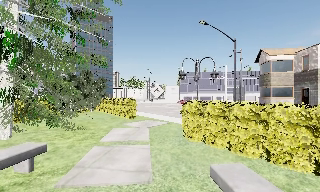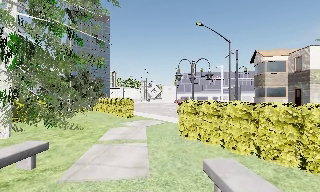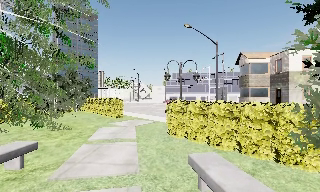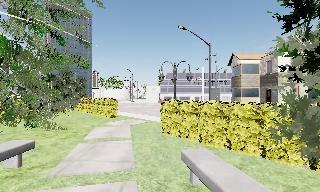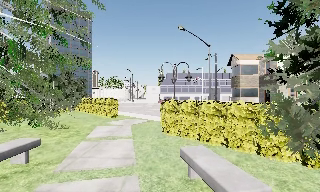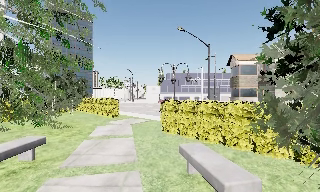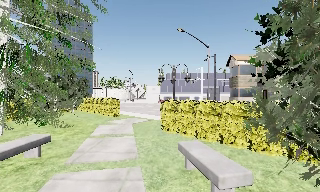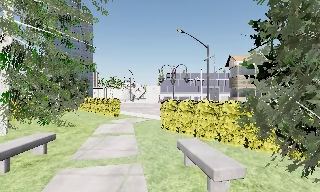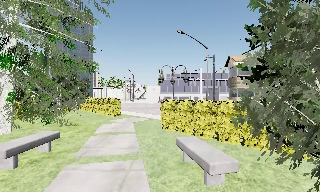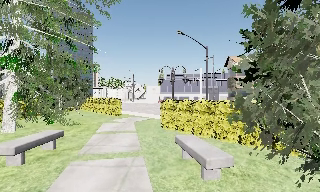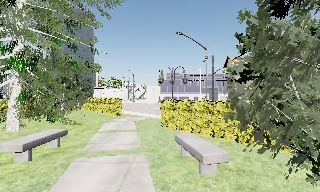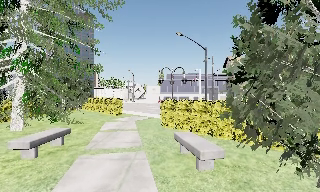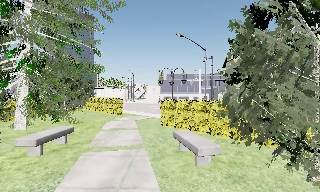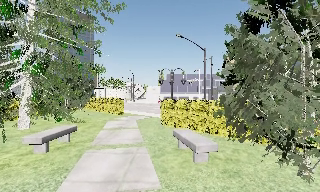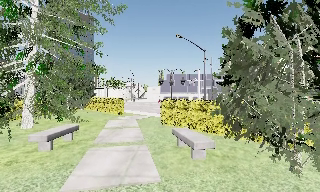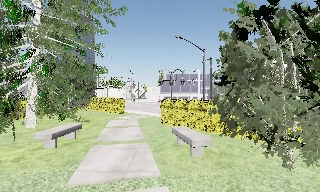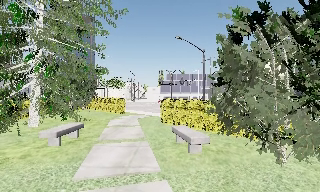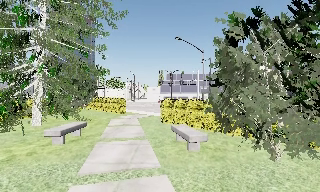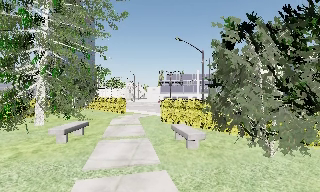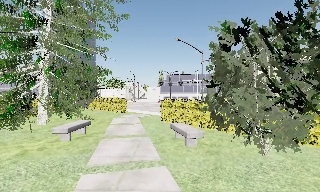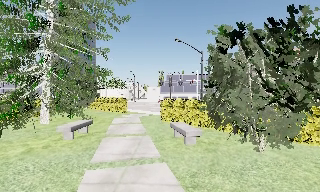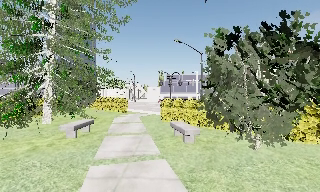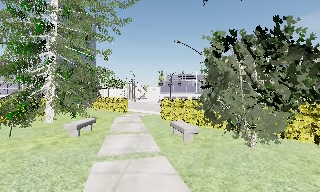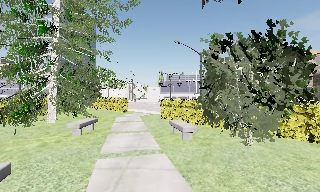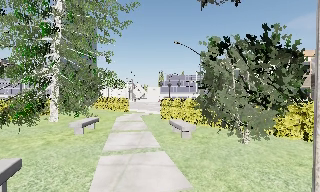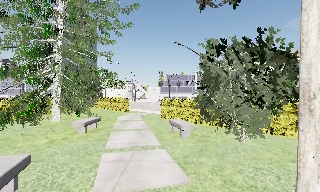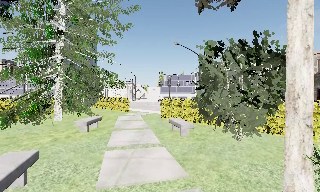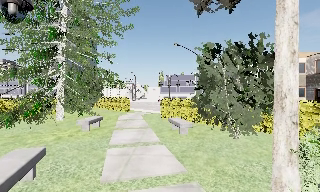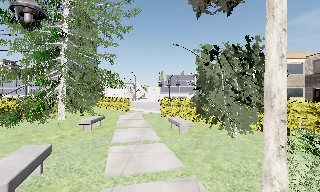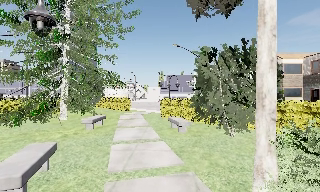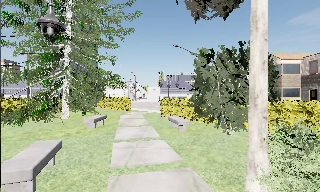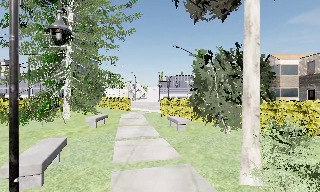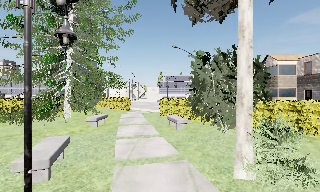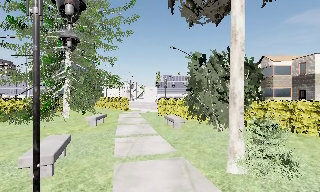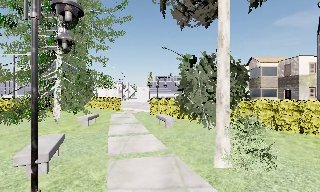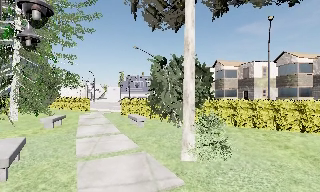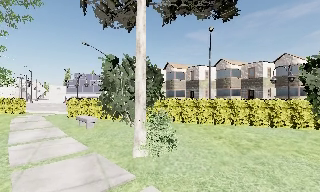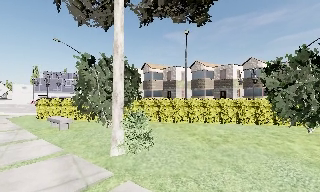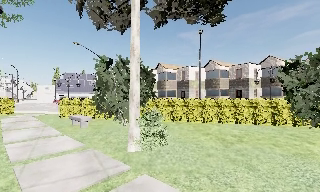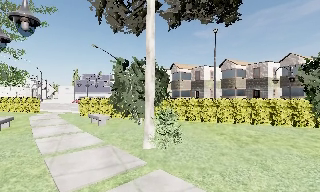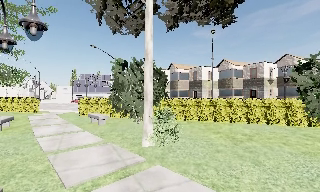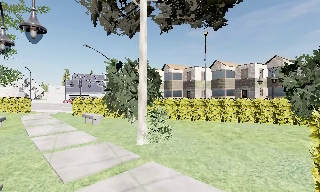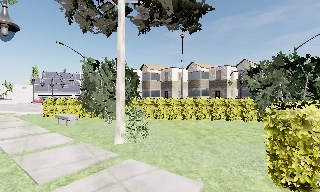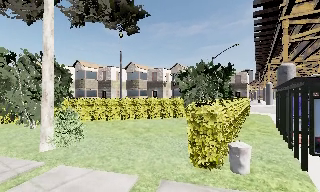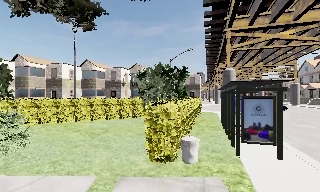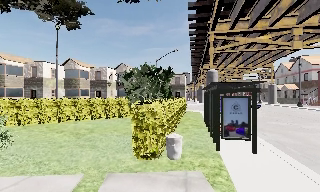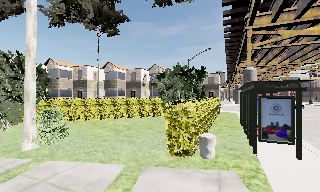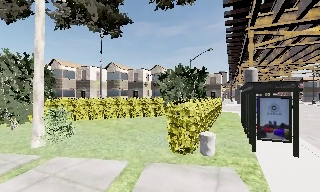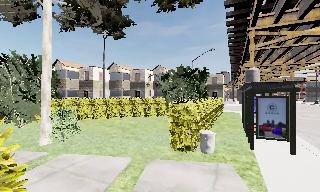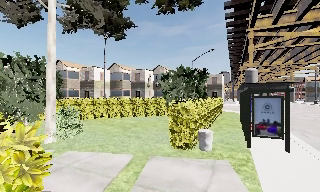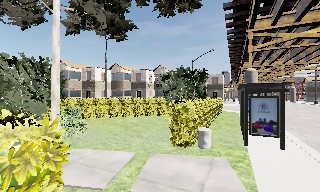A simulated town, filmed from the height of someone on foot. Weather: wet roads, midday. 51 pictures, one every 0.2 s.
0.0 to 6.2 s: The camera travels backward, about 8 m, so what stands in front gets smaller.
6.2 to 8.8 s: The scene slides to the left, as the camera pans about 75 degrees to its right. It travels backward, about 3.5 m.
8.8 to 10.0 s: The camera travels backward, about 1.5 m, so what stands in front gets smaller.
The film runs backward here.
